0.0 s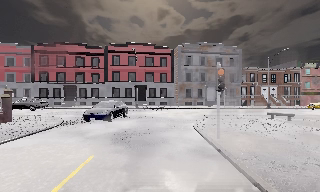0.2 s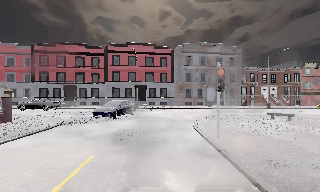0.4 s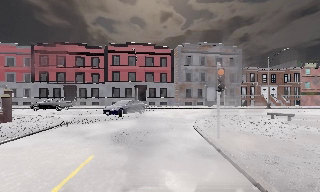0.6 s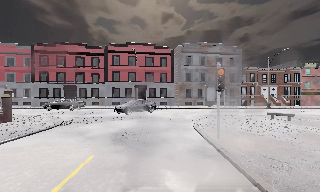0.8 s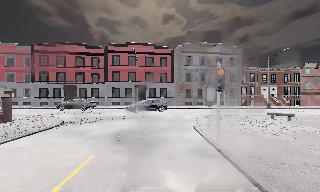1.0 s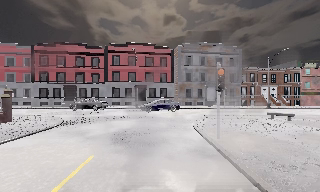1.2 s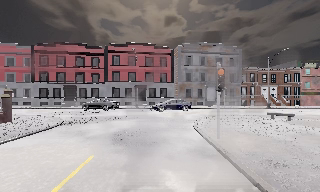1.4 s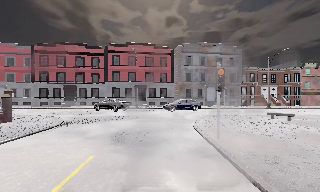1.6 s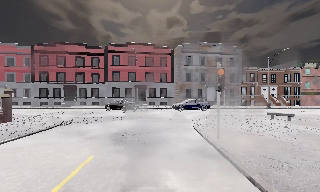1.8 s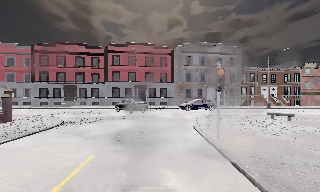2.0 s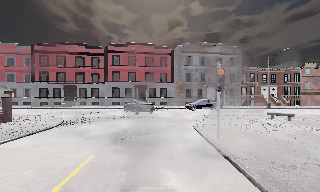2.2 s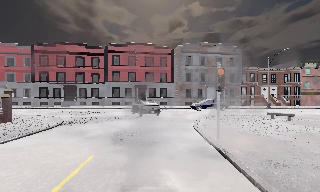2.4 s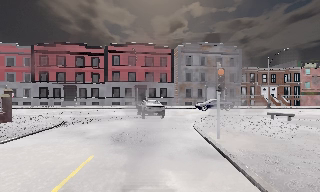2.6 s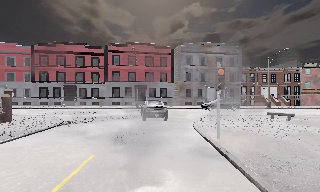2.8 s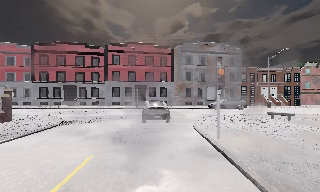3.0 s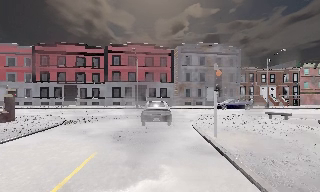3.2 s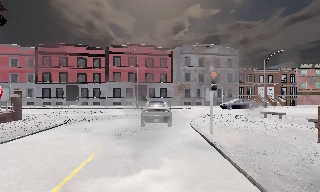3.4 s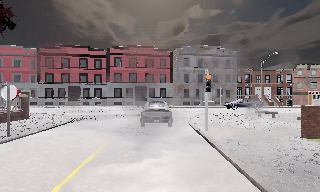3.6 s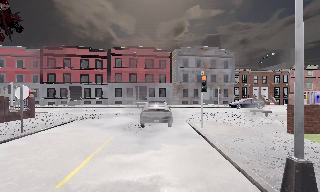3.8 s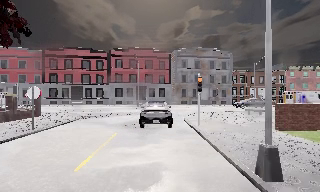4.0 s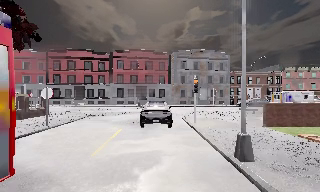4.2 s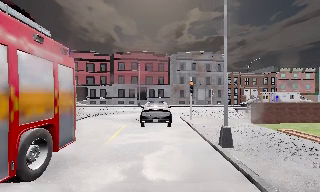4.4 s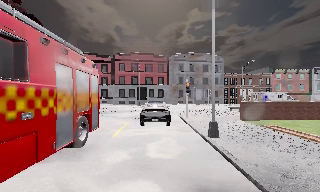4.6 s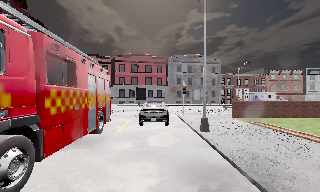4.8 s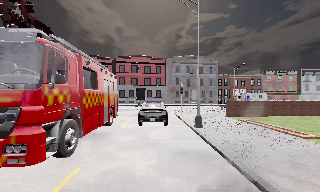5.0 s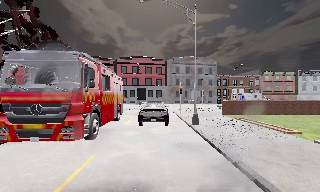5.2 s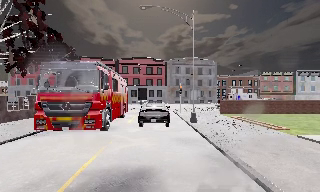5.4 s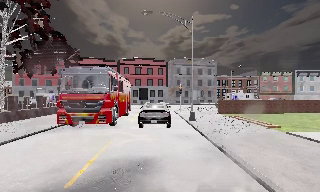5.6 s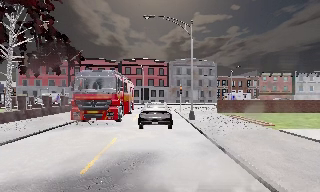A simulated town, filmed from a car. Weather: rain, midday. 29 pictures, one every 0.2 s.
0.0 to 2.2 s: The camera keeps its place and its aim.
2.2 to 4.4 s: The camera travels backward, about 6 m, so what stands in front gets smaller. It gains speed.
4.4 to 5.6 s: The camera travels backward, about 5 m, so what stands in front gets smaller. It loses speed.
The film runs backward here.
